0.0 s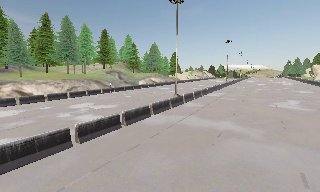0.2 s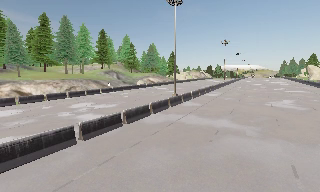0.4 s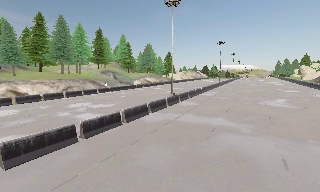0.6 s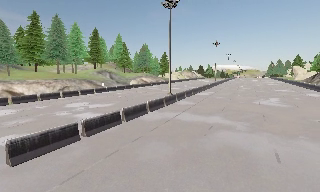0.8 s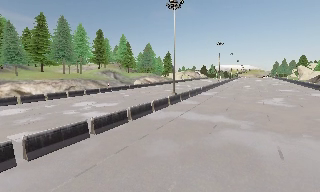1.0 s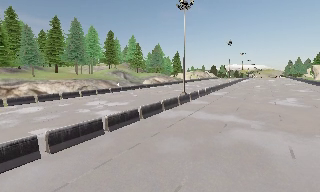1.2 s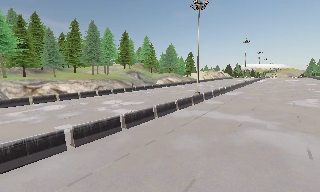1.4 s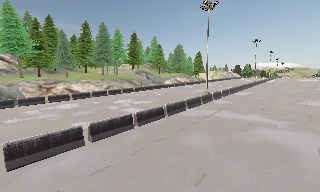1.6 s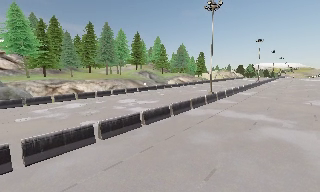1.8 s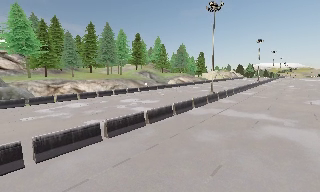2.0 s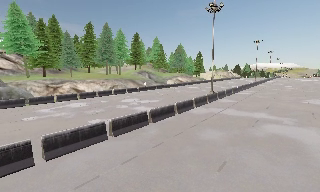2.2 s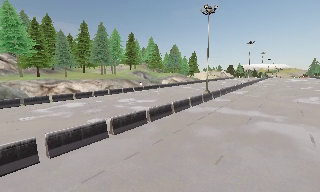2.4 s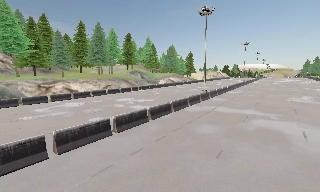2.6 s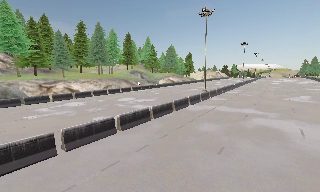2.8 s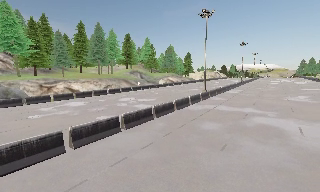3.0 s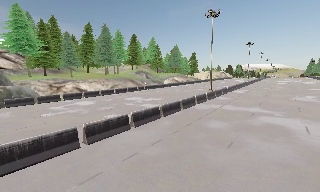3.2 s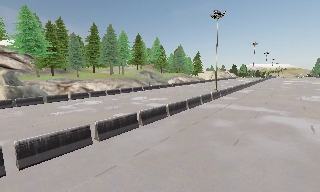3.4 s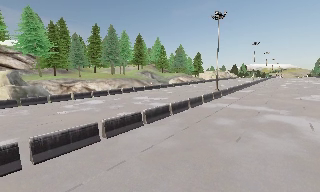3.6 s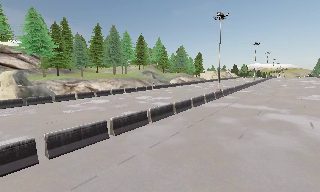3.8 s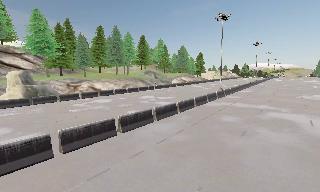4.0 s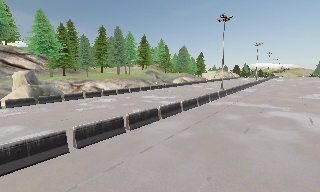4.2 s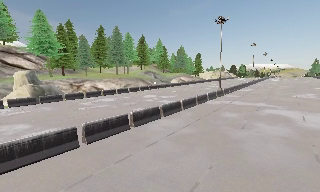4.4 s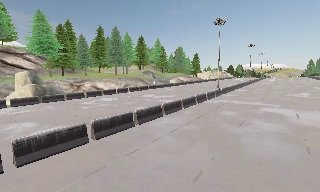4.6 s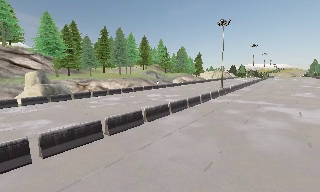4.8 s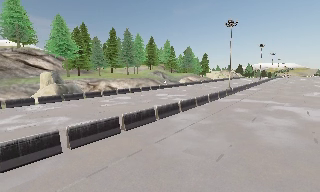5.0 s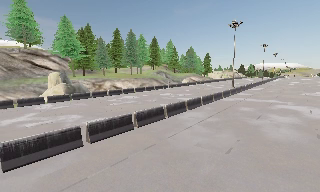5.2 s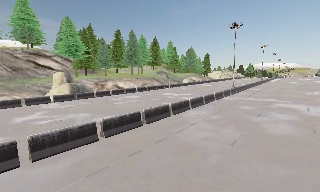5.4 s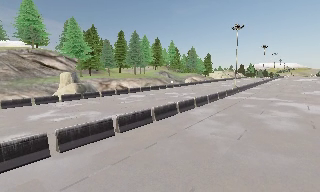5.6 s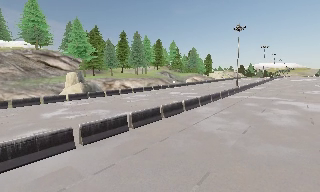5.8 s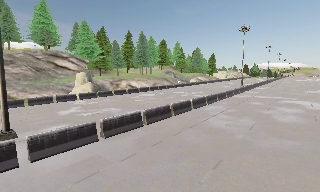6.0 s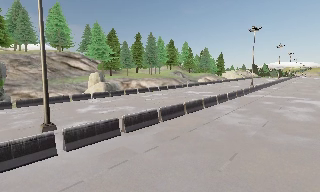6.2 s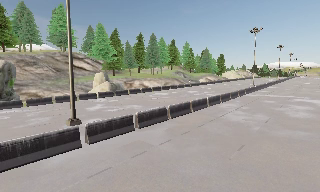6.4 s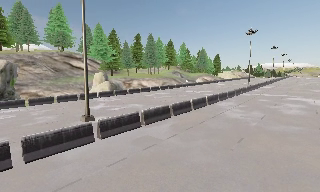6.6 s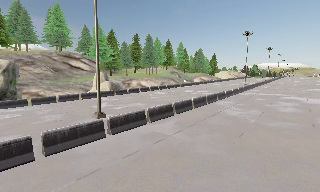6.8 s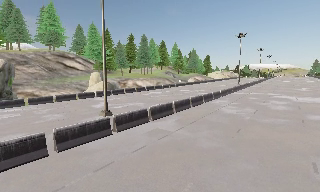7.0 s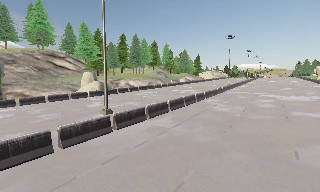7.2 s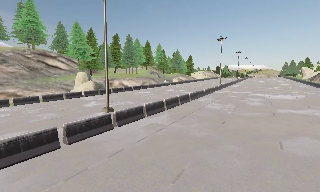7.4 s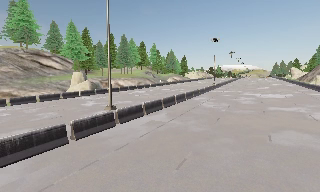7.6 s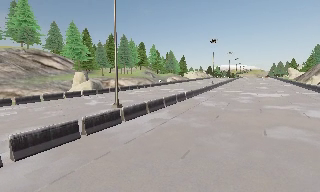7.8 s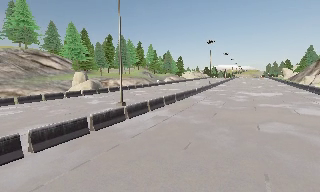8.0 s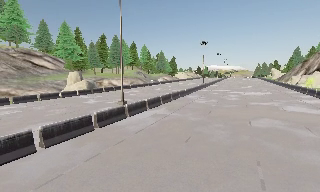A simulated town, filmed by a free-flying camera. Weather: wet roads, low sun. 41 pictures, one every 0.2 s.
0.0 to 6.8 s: The camera travels backward and to its left, about 25 m, so what stands in front gets smaller. It gains speed.
6.8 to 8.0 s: The camera pans to its right, which is clockwise from overhead, by about 10 degrees. It travels backward and to its left, about 5 m, so what stands in front gets smaller.
The film runs backward here.
